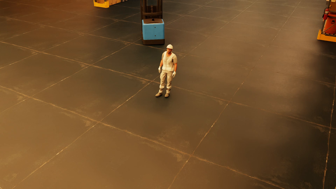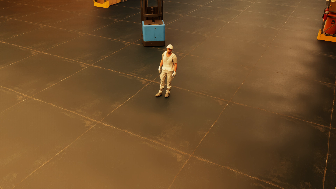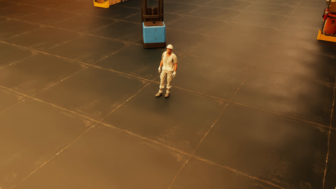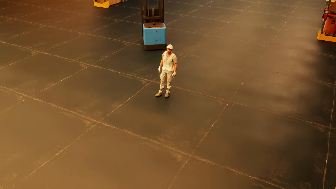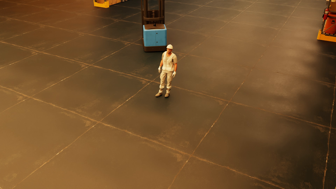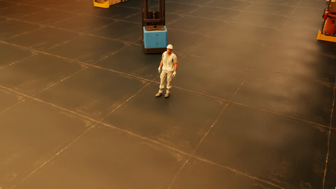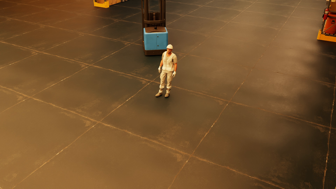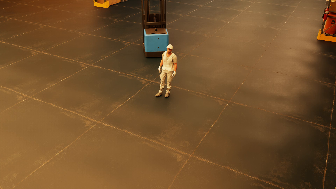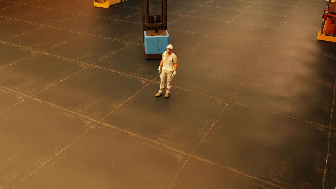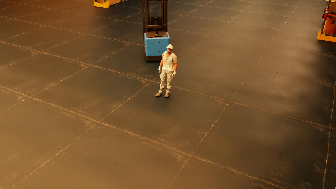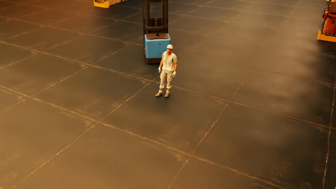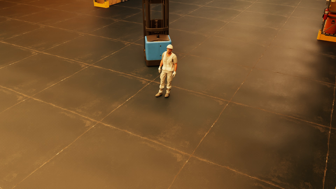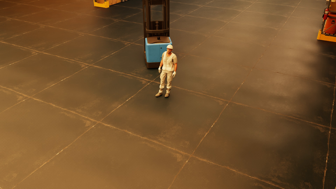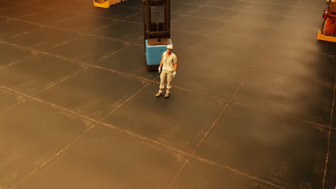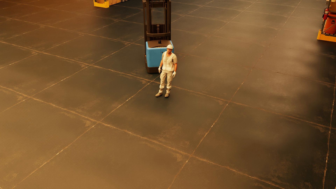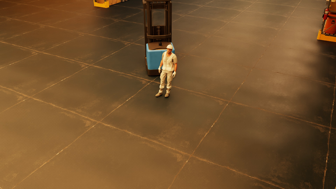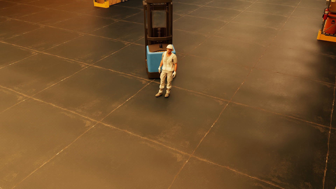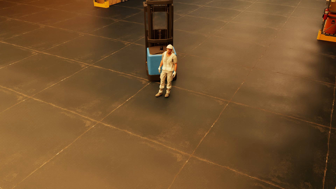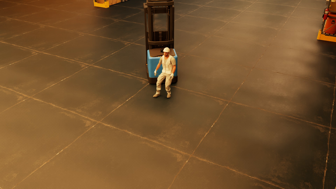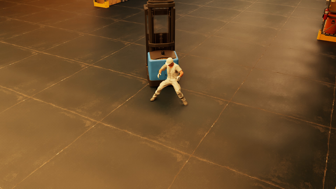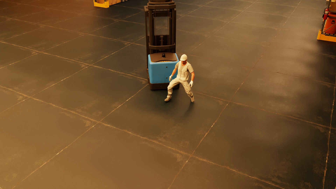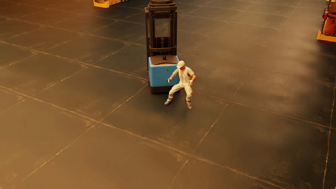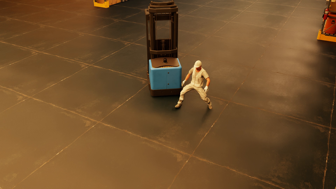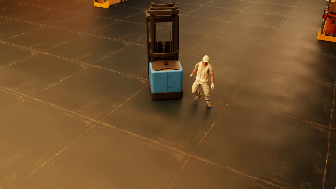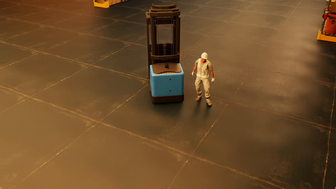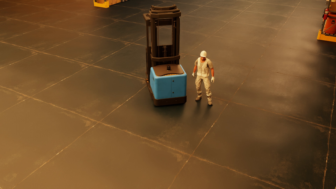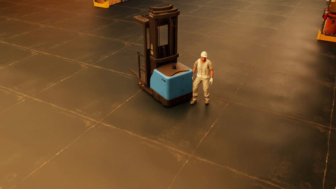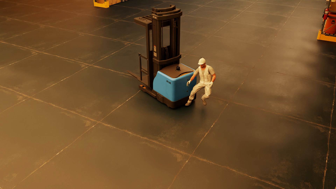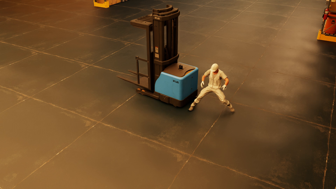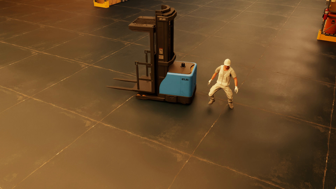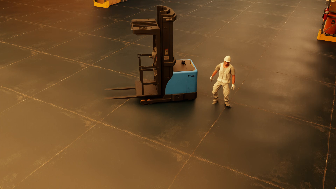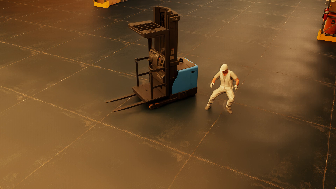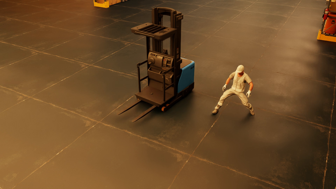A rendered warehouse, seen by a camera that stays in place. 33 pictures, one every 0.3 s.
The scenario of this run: Near miss between a forklift and a person.
